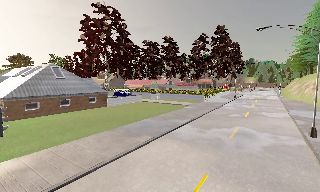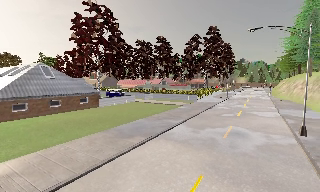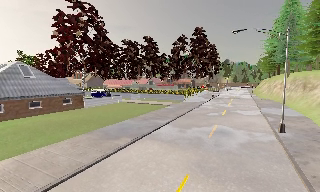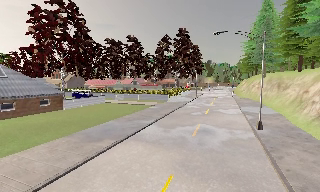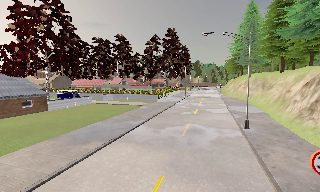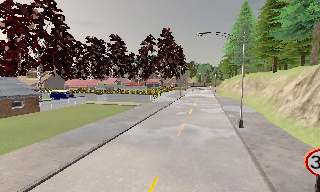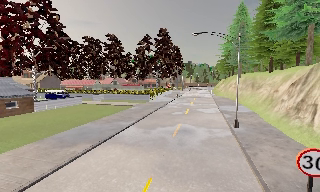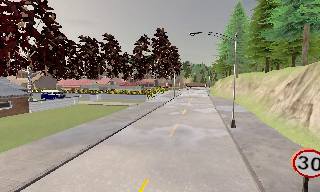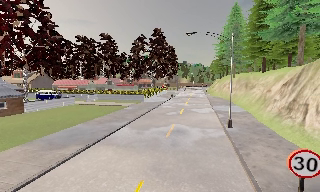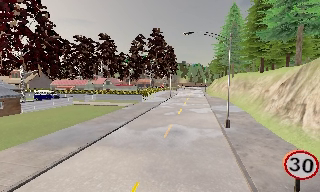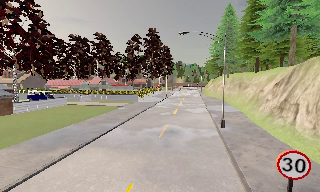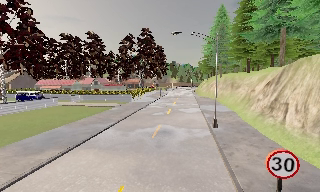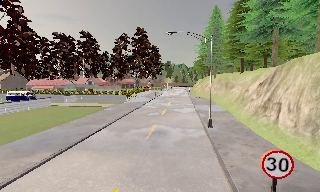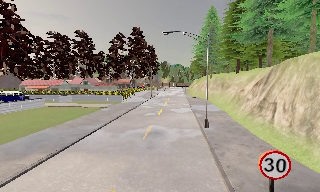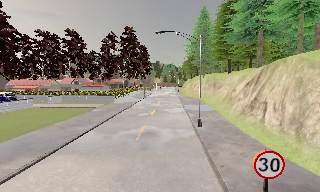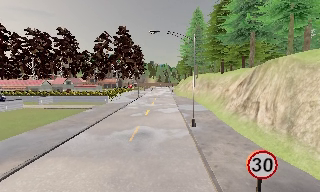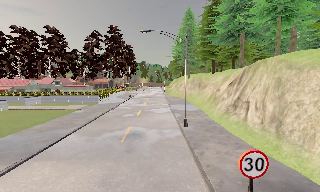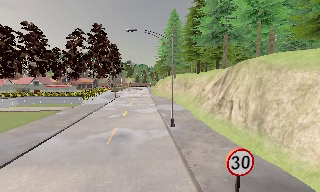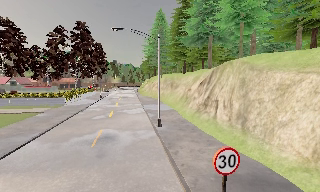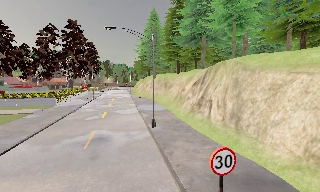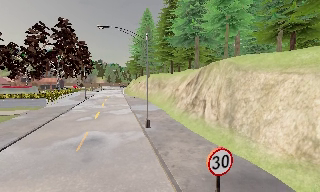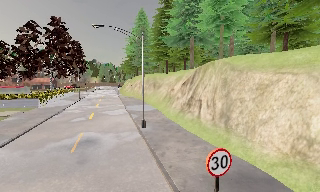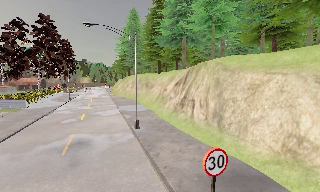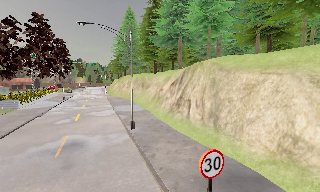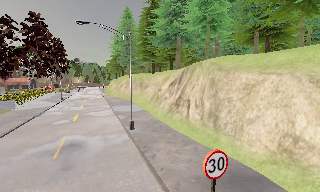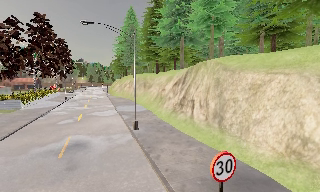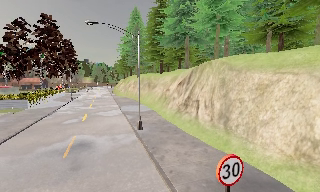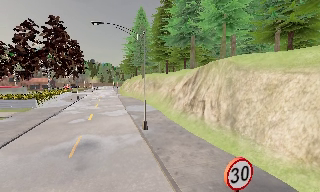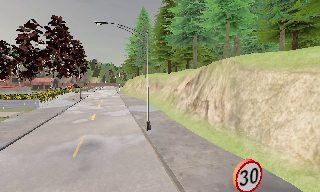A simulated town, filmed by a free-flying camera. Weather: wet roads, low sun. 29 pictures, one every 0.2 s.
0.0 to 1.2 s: The camera swings to its right by about 20 degrees, and the scene slides to the left. It travels forward, about 0.5 m, so what stands in front looms larger.
1.2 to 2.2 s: The camera shifts only a little, or ends up much as it began.
2.2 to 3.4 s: The scene slides to the left, as the camera pans about 15 degrees to its right. It travels forward, about 0.5 m, so what stands in front looms larger.
3.4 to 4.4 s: The camera swings to its right by about 15 degrees, and the scene slides to the left.
4.4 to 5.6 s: The camera shifts only a little, or ends up much as it began.
The film runs forward here.
